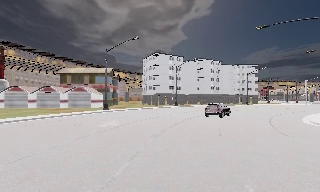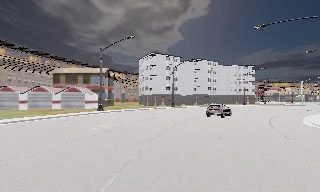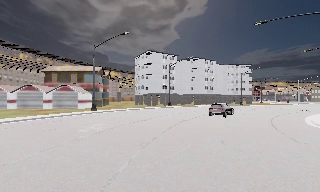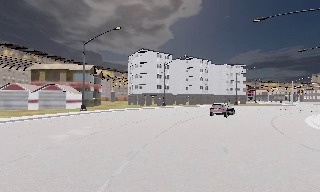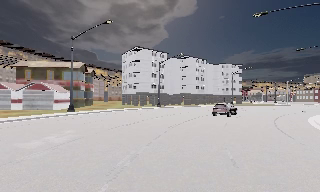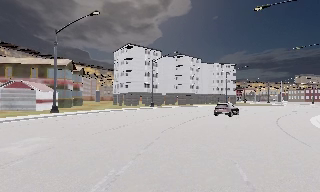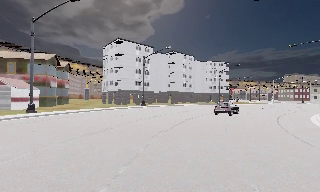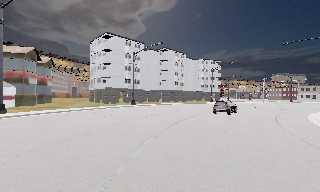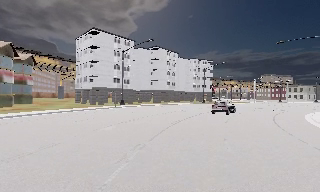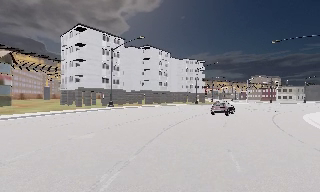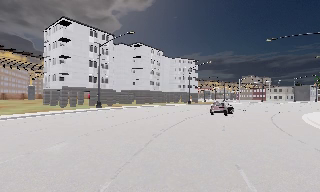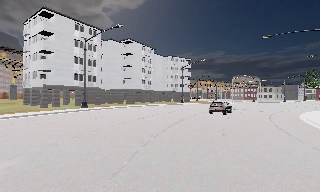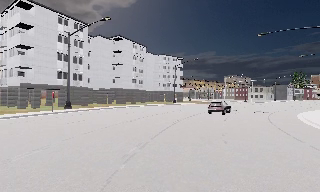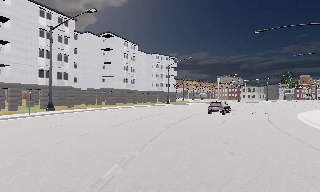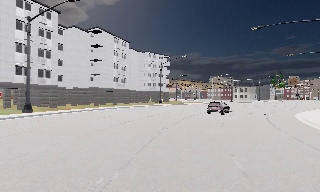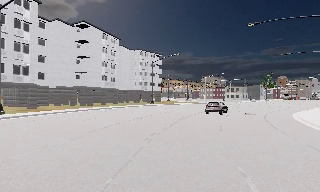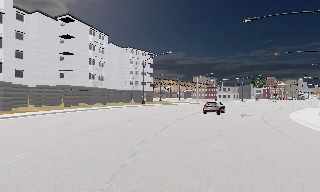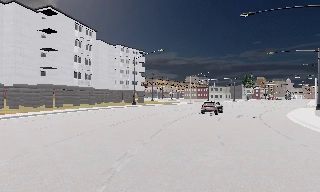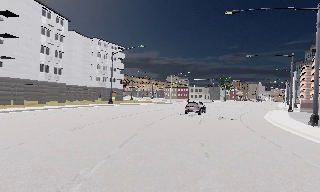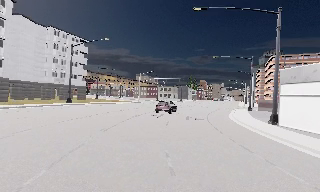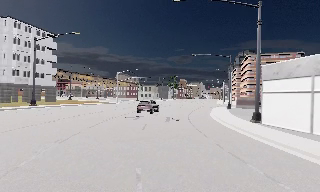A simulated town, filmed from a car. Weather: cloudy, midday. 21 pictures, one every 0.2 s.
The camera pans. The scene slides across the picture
to the left.
The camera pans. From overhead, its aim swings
clockwise.
0.0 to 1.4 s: The camera pans to its right, which is clockwise from overhead, by about 15 degrees. It travels forward, about 9 m, so what stands in front looms larger. It gains speed.
1.4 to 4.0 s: The camera swings to its right by about 50 degrees, and the scene slides to the left. It travels forward, about 20 m.
The film runs forward here.
